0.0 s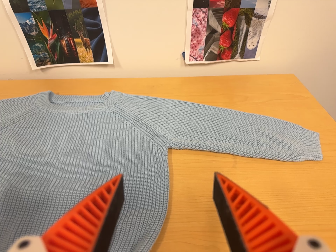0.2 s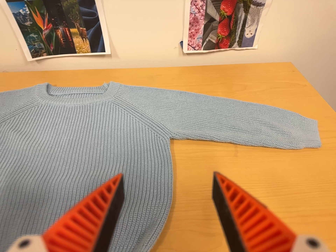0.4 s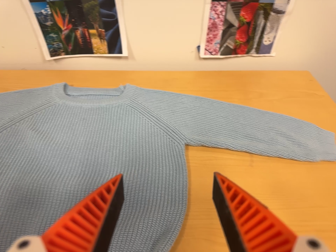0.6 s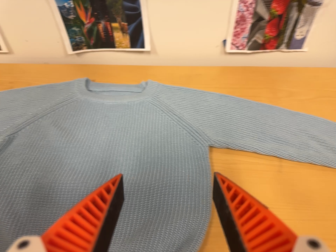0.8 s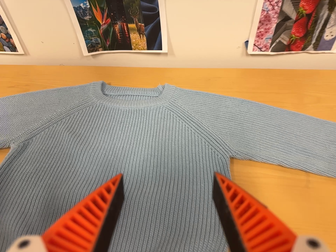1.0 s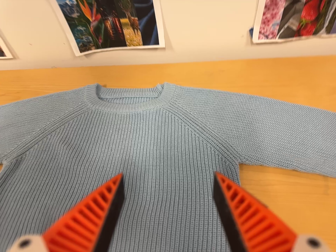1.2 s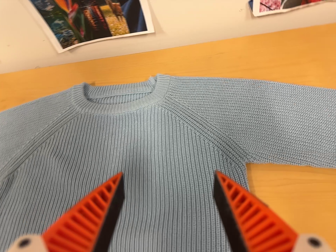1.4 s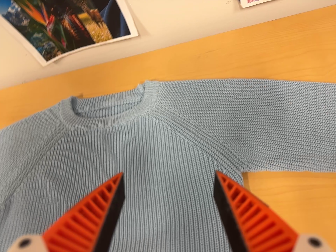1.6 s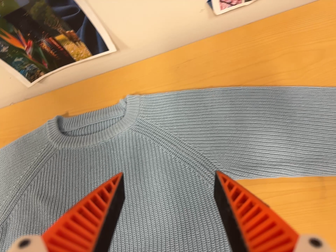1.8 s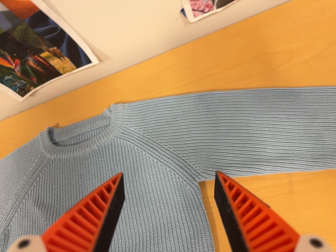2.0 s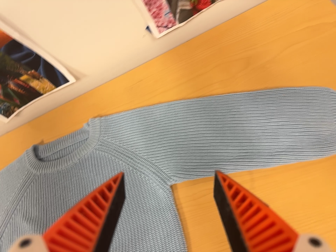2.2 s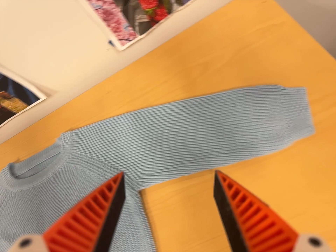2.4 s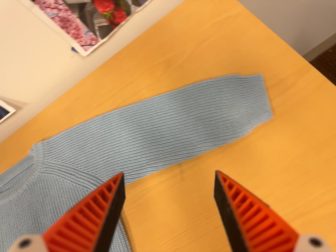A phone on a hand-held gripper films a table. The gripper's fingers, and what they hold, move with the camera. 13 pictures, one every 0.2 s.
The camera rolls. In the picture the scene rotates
counterclockwise.
0.0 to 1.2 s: The scene slides to the right, as the camera pans about 10 degrees to its left. It travels toward the top of its view and forward, about 18 cm. Its aim tips toward the bottom of its view by about 15 degrees.
1.2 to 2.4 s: The camera travels to its right, about 28 cm, so close, fixed things drift to the left. It rolls about its line of sight by about 30 degrees, and the scene rotates counterclockwise.
The film runs forward here.
